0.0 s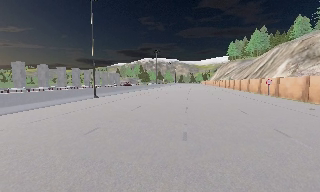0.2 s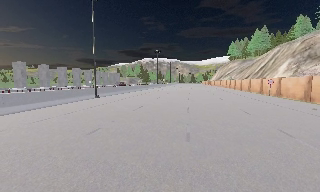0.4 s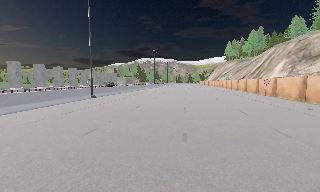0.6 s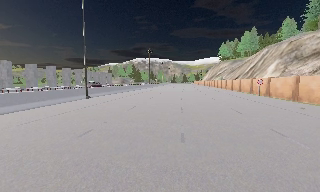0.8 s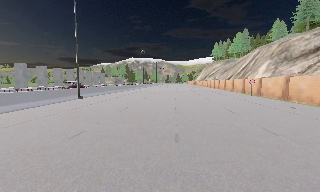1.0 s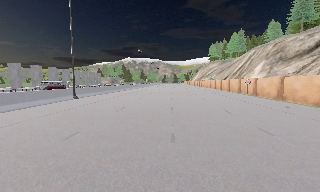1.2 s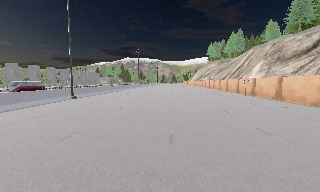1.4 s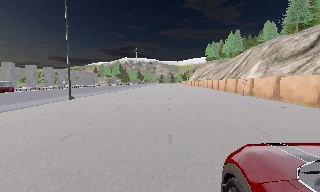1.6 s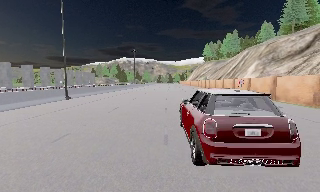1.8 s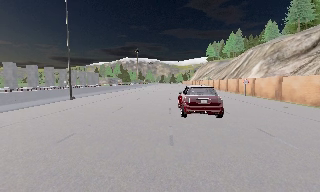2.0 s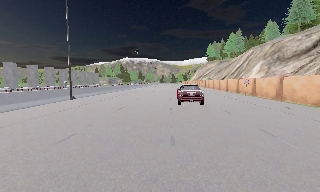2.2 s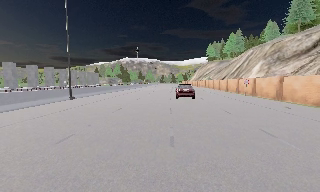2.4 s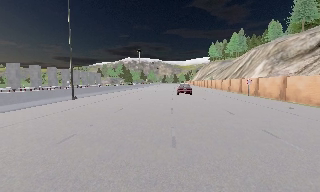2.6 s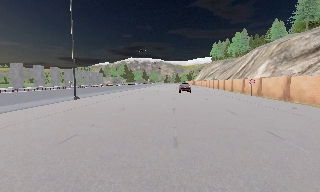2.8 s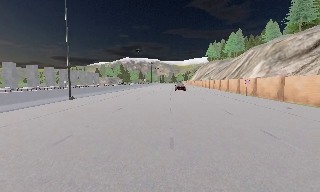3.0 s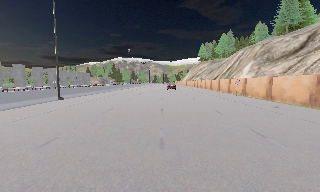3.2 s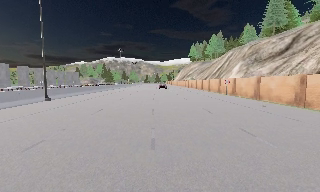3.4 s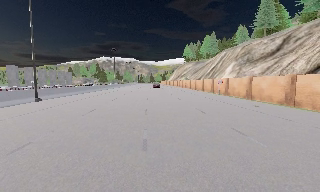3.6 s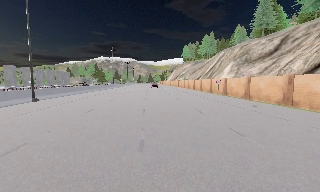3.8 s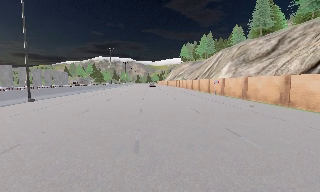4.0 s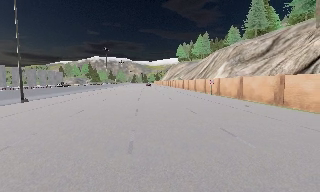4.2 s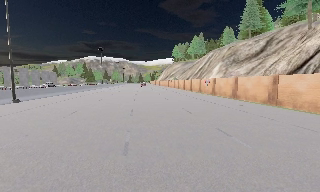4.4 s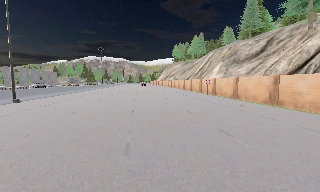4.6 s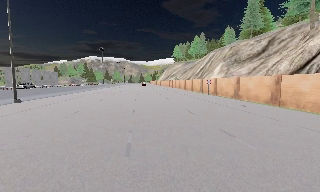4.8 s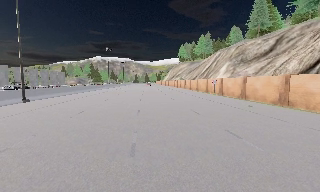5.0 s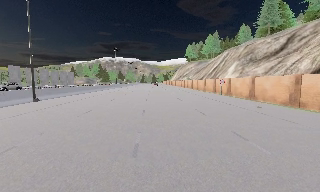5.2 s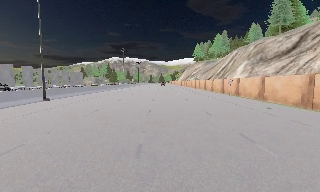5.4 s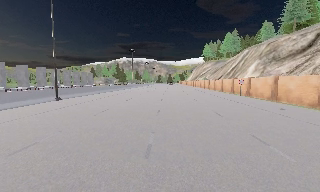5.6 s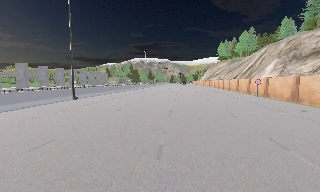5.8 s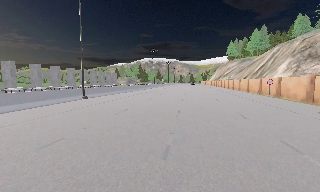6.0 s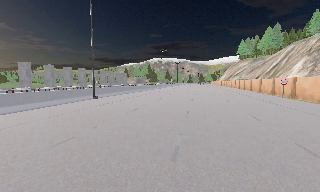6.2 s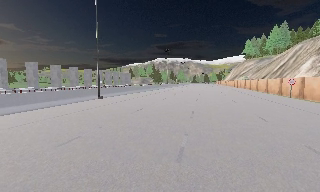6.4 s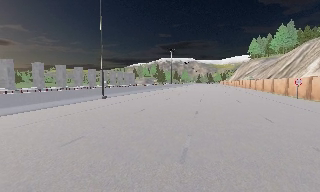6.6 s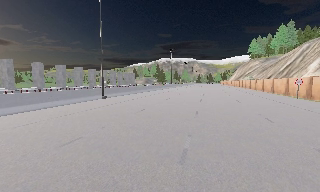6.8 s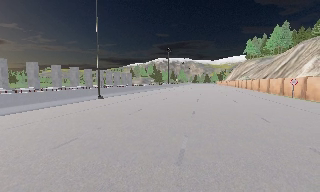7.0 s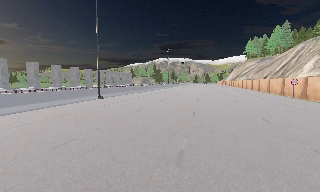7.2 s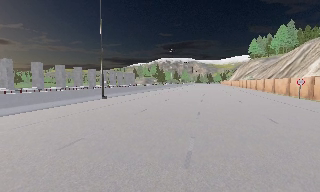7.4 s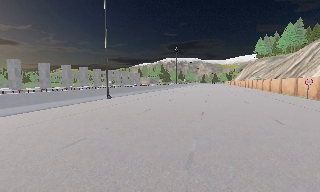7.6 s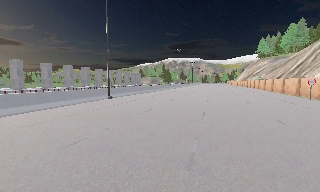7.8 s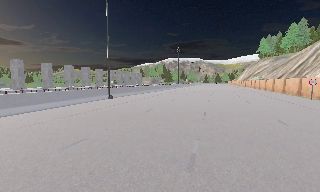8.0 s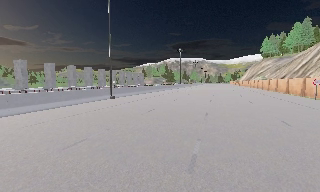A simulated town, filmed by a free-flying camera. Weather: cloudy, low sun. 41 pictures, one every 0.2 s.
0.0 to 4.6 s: The scene slides to the left, as the camera pans about 20 degrees to its right. It travels forward, about 1 m, so what stands in front looms larger.
4.6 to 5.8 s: The scene slides to the right, as the camera pans about 20 degrees to its left.
5.8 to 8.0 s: The camera shifts only a little, or ends up much as it began.
The film runs forward here.
